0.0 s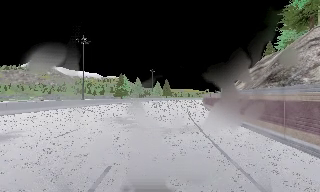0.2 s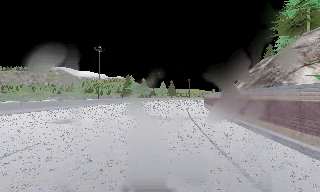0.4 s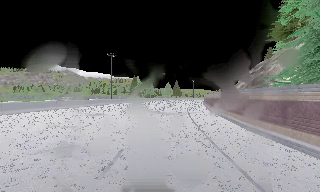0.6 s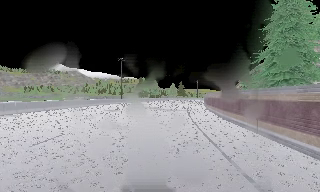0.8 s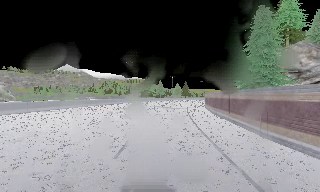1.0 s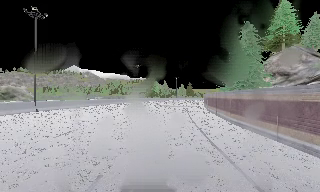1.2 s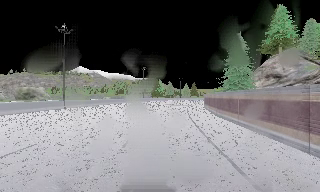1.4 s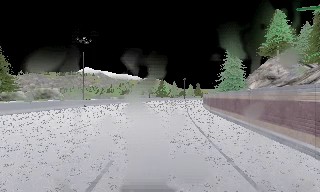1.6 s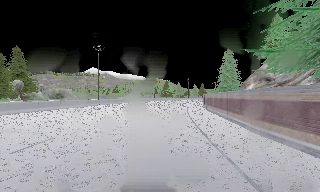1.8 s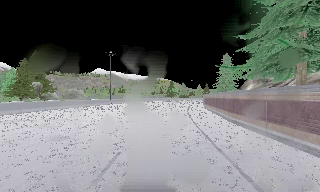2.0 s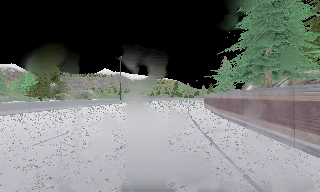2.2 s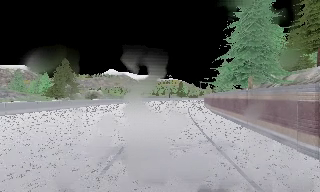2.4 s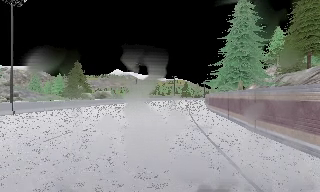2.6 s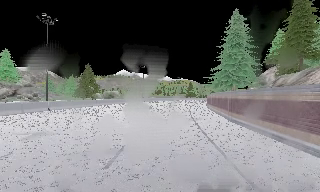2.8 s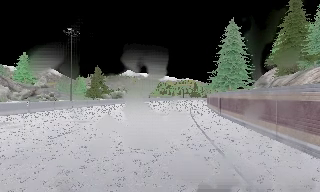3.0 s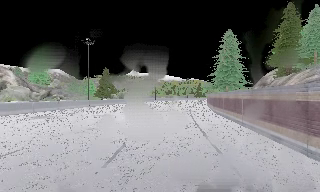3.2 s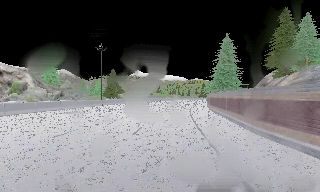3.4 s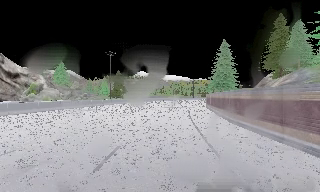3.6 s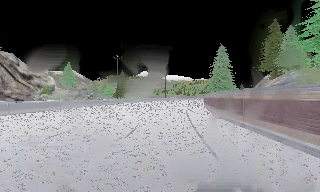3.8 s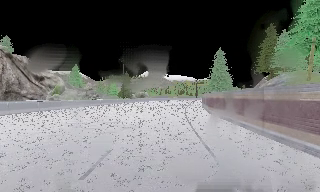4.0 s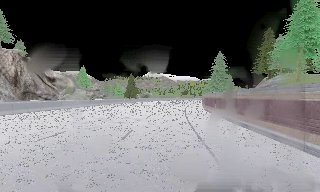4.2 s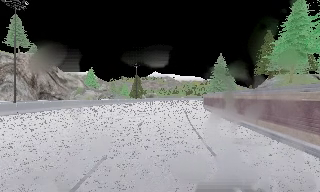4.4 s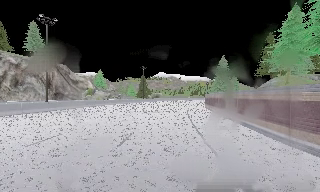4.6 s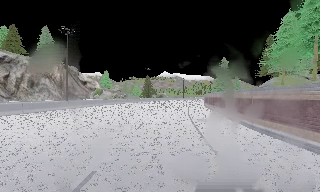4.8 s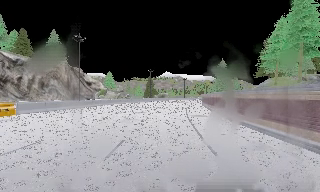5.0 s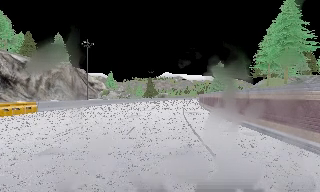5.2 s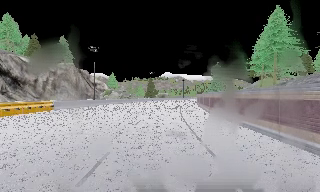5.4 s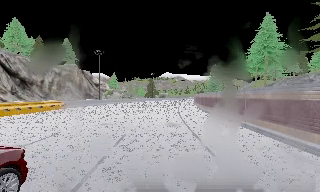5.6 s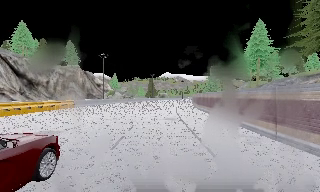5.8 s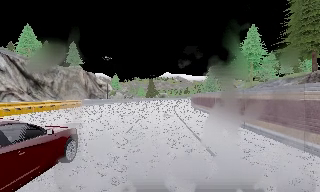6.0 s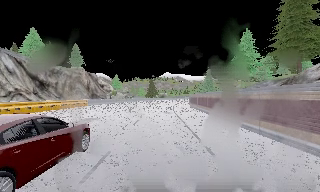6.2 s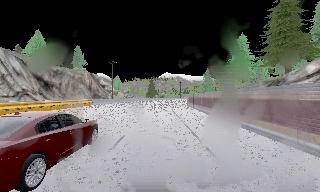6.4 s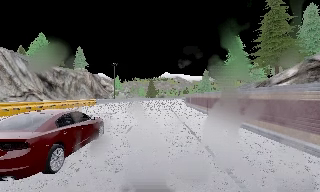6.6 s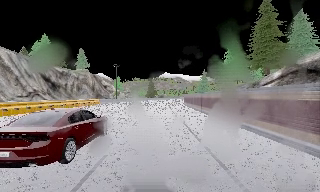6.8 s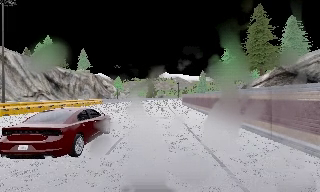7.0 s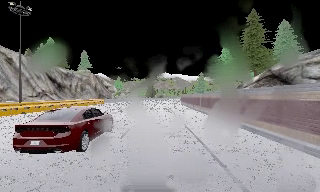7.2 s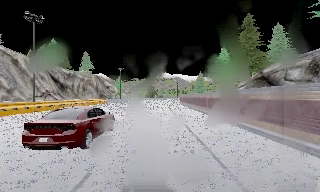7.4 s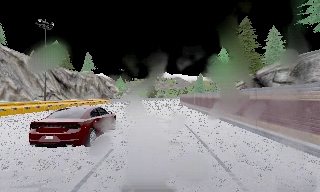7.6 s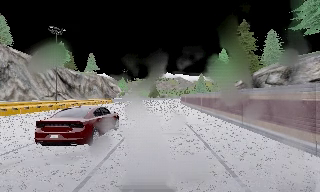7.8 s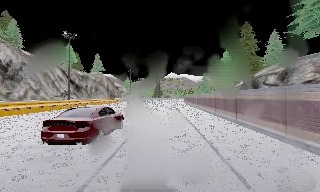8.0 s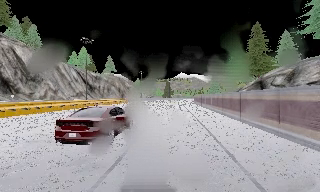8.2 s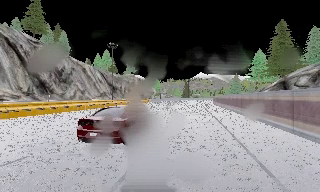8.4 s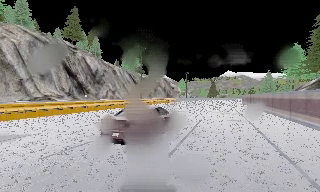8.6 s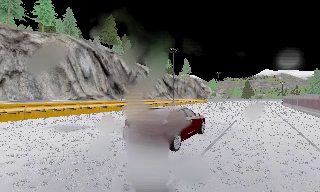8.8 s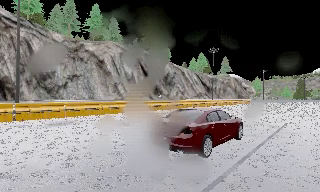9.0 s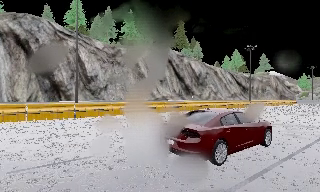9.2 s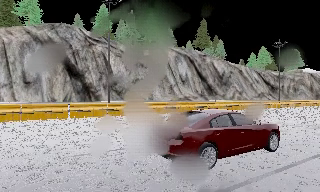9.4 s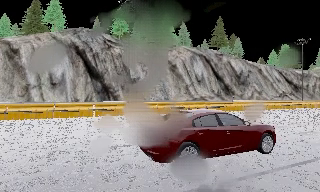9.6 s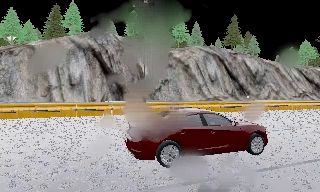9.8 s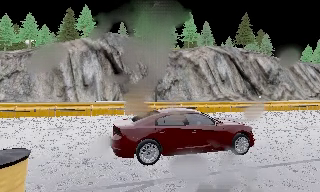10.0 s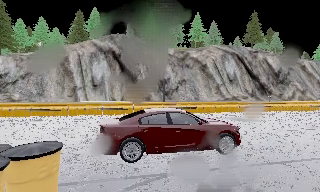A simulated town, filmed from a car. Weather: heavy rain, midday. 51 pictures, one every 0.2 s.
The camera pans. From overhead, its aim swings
counterclockwise.
The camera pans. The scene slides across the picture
to the right.
0.0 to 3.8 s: The camera swings to its left by about 30 degrees, and the scene slides to the right. It travels backward, about 75 m.
3.8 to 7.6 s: The camera travels backward, about 50 m, so what stands in front gets smaller.
7.6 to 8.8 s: The camera swings to its left by about 45 degrees, and the scene slides to the right. It travels backward, about 8 m.
8.8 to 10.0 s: The camera pans to its left, which is counterclockwise from overhead, by about 35 degrees. It travels backward and to its left, about 4 m. It loses speed.
The film runs backward here.
